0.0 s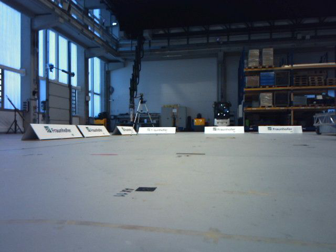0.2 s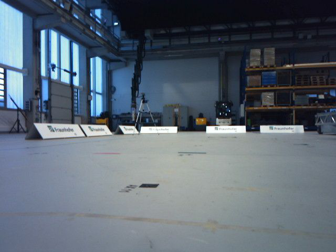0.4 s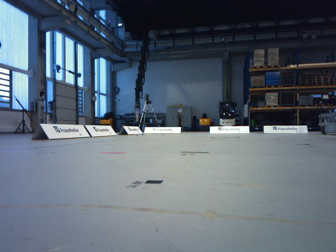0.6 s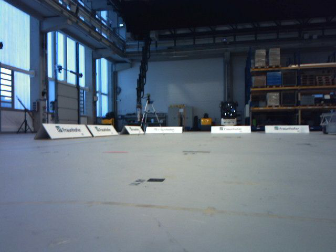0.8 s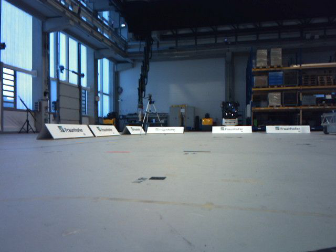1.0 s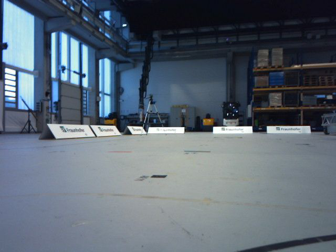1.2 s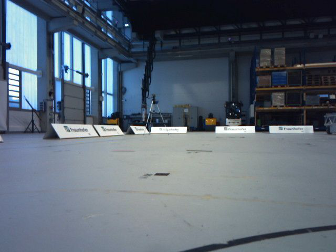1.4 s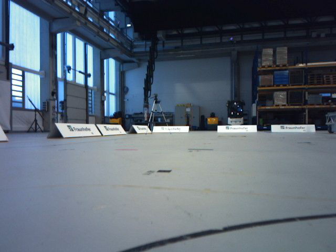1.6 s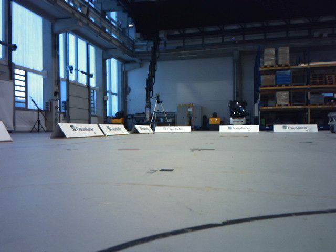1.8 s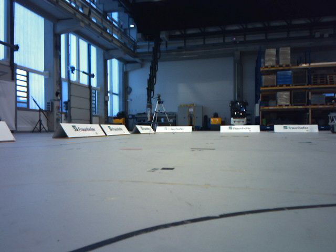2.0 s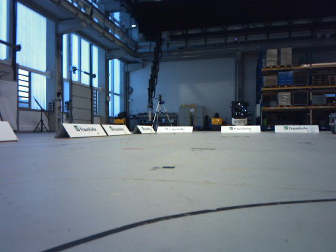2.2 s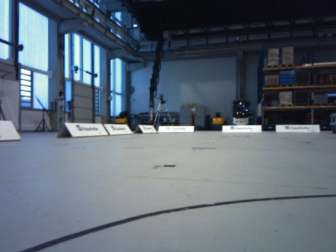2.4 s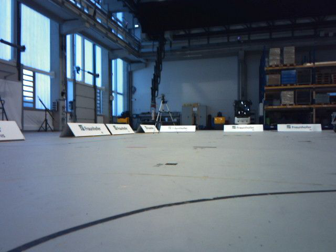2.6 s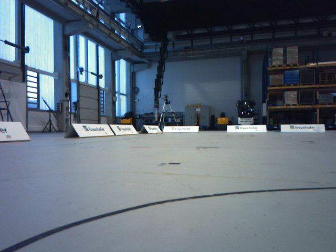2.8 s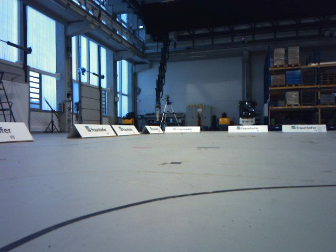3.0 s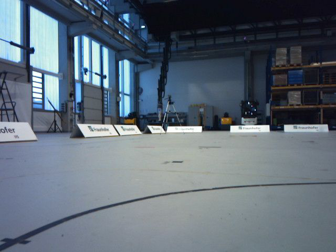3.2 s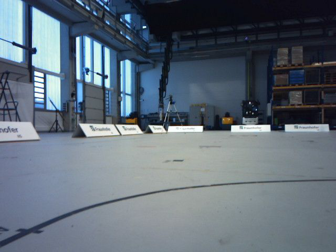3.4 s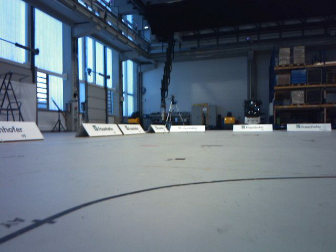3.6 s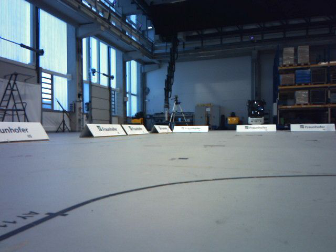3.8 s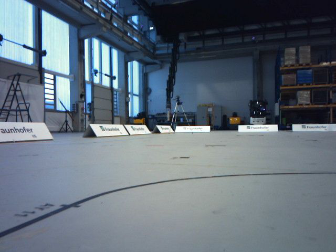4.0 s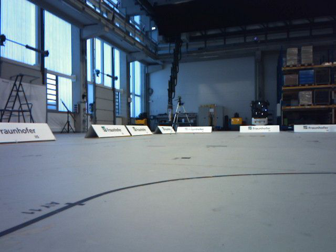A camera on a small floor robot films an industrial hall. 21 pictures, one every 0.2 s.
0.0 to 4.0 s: The camera travels backward, about 0.8 m, so what stands in front gets smaller.
The film runs backward here.
